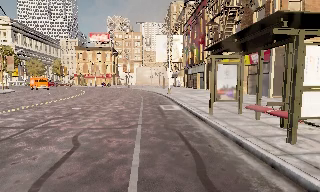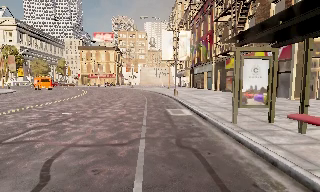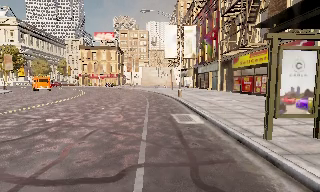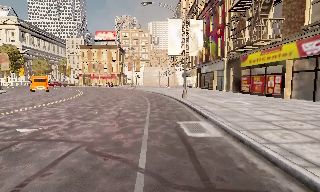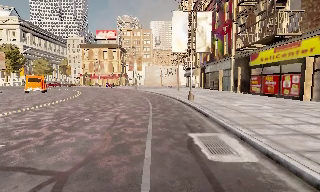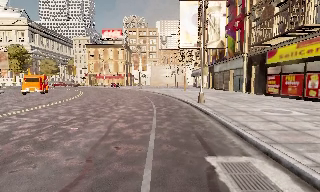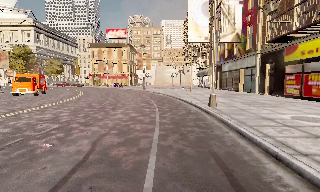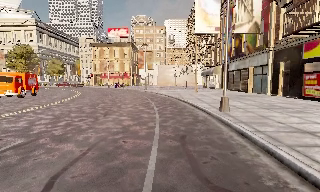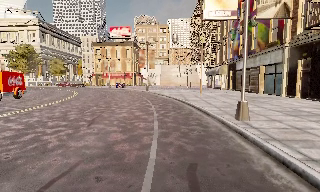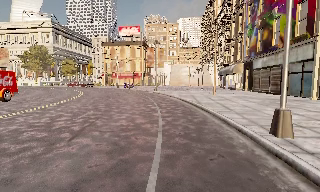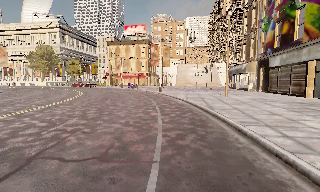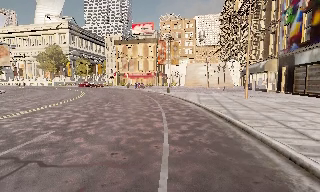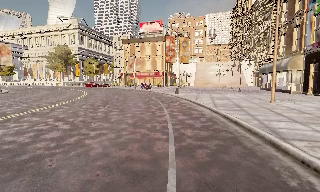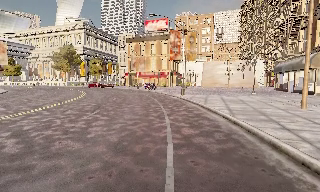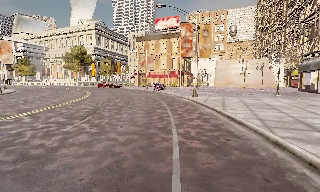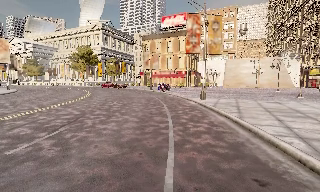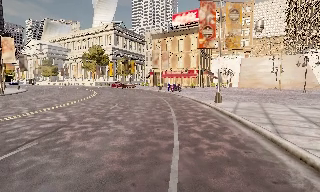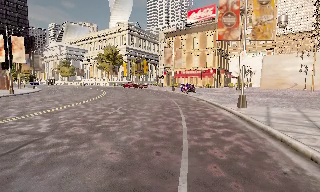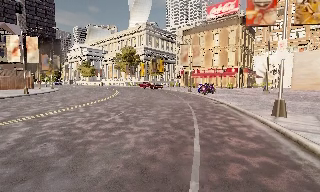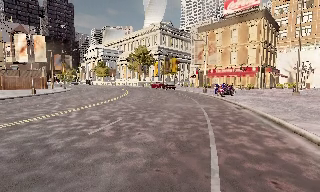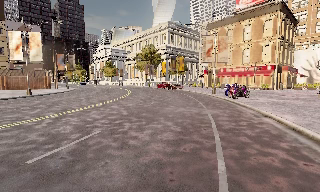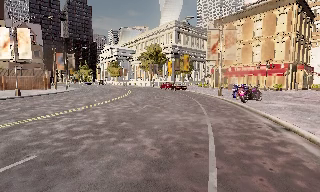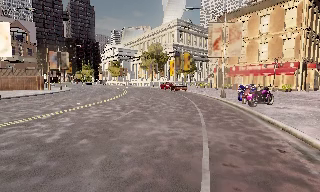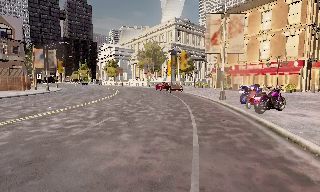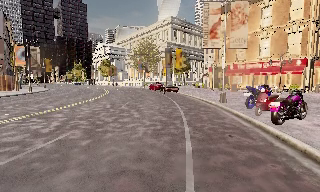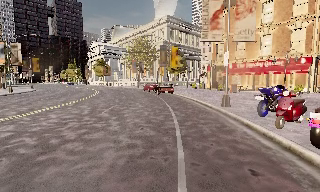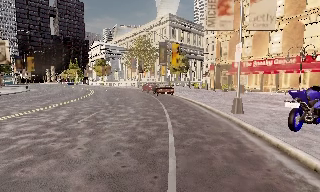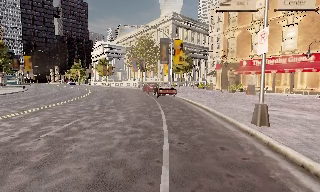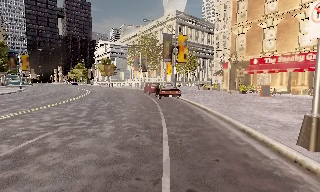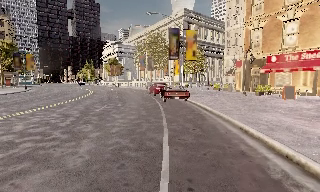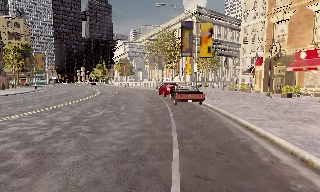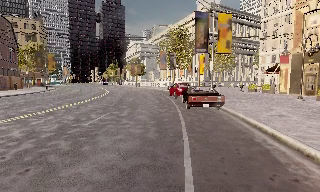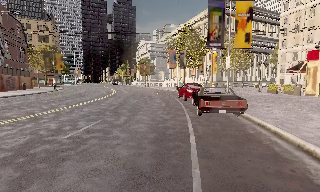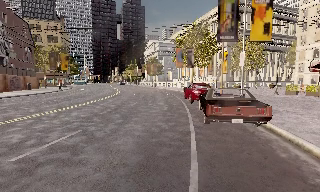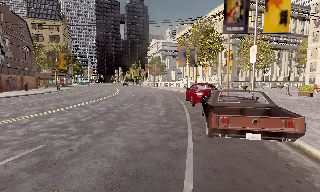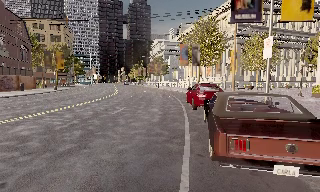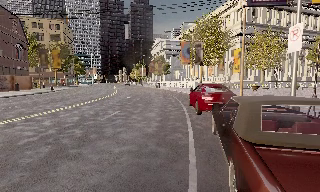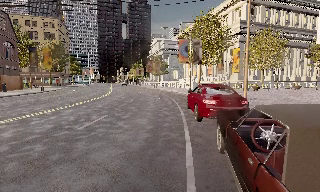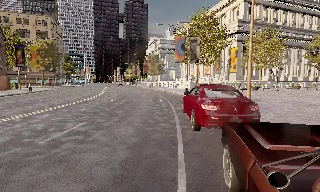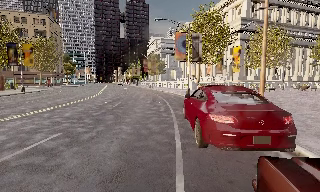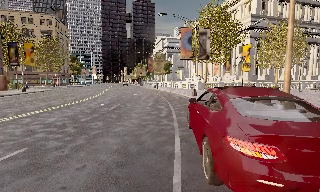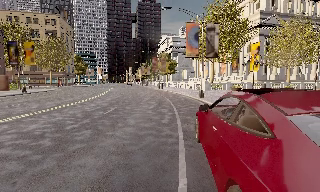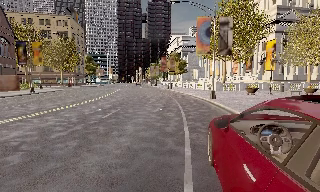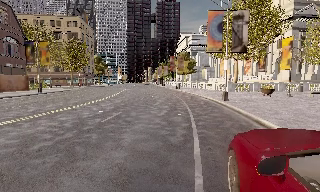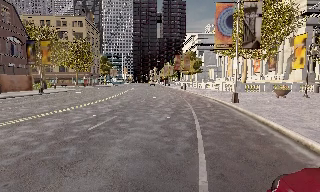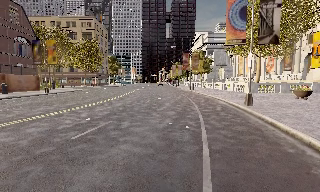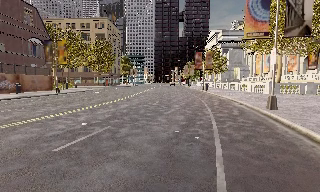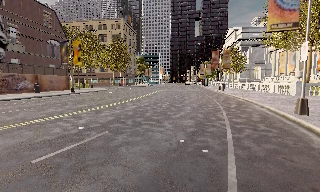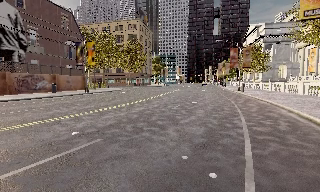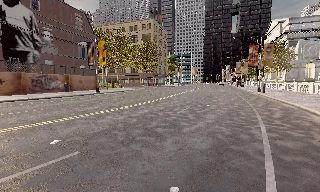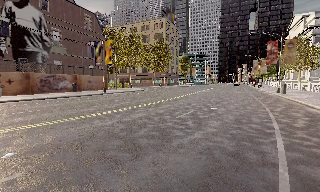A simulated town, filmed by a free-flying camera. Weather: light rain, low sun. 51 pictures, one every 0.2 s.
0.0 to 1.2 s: The camera travels forward, about 9 m, so what stands in front looms larger.
1.2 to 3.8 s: The camera pans to its left, which is counterclockwise from overhead, by about 45 degrees. It travels forward, about 25 m.
3.8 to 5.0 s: The camera travels forward, about 12 m, so what stands in front looms larger.
5.0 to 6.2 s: The camera pans to its left, which is counterclockwise from overhead, by about 15 degrees. It travels forward, about 10 m, so what stands in front looms larger.
6.2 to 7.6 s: The camera travels forward, about 10 m, so what stands in front looms larger.
7.6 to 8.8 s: The camera pans to its left, which is counterclockwise from overhead, by about 15 degrees. It travels forward, about 7 m, so what stands in front looms larger.
8.8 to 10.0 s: The camera pans to its left, which is counterclockwise from overhead, by about 30 degrees. It travels forward and to its right, about 6 m, so what stands in front looms larger.
The film runs forward here.
